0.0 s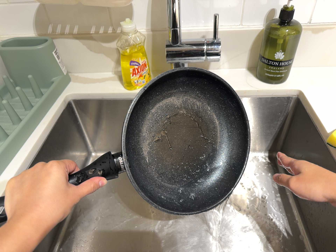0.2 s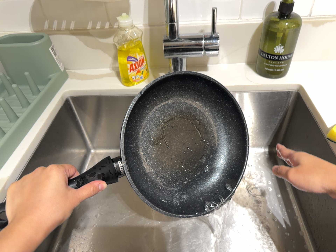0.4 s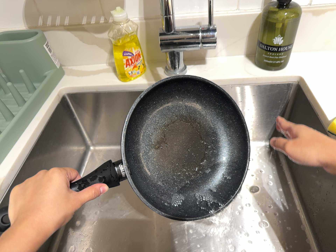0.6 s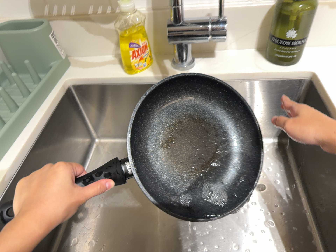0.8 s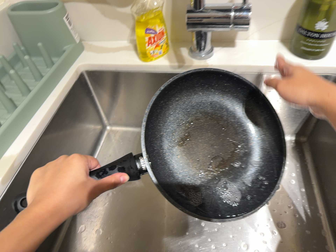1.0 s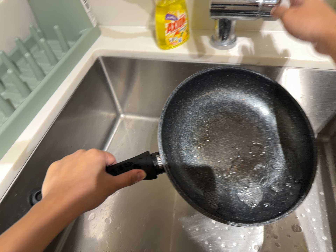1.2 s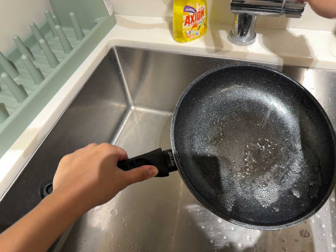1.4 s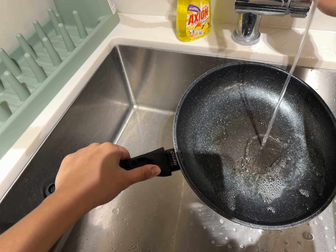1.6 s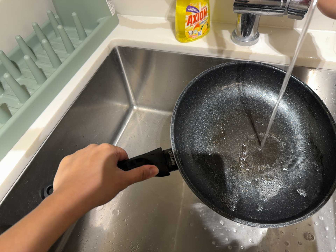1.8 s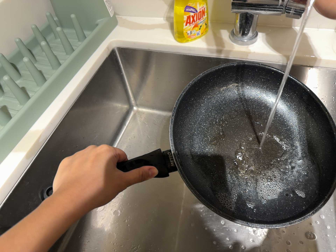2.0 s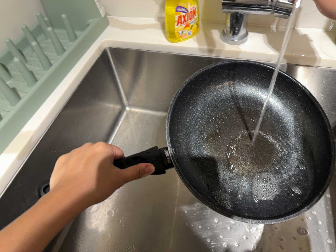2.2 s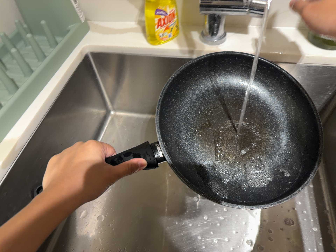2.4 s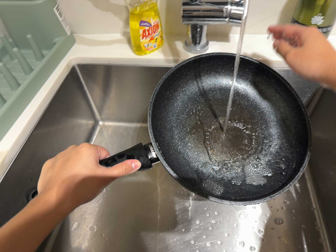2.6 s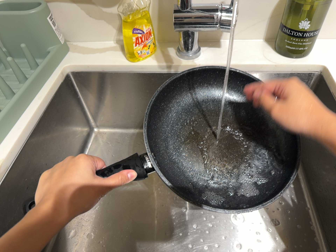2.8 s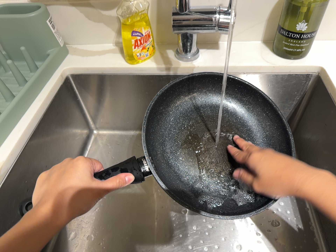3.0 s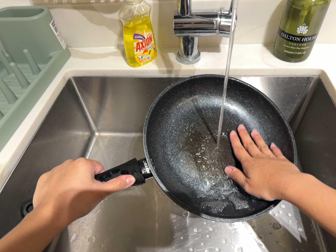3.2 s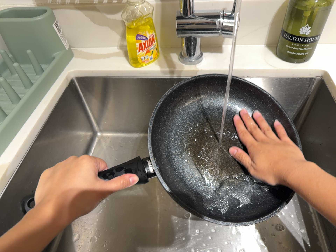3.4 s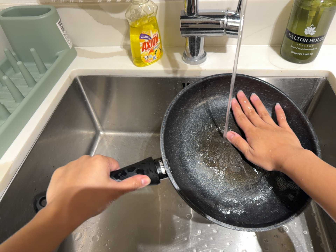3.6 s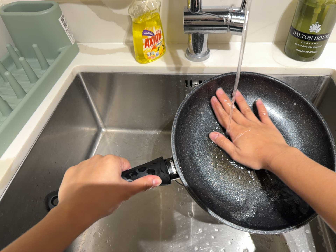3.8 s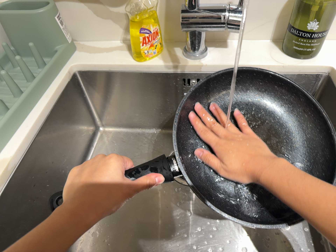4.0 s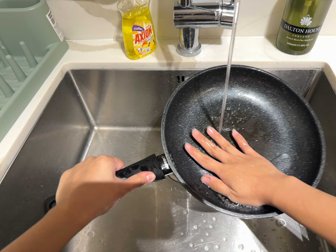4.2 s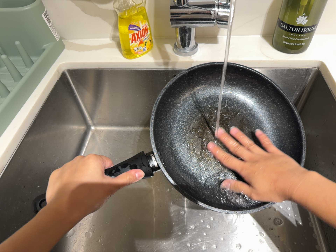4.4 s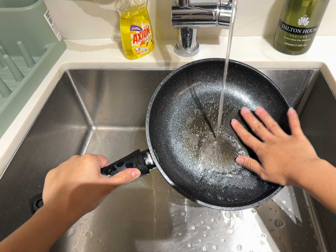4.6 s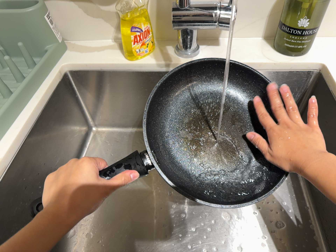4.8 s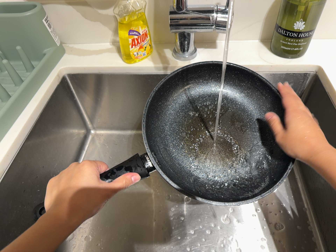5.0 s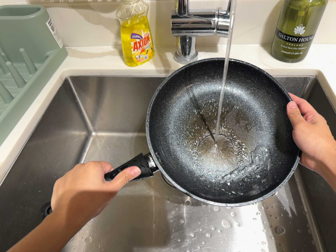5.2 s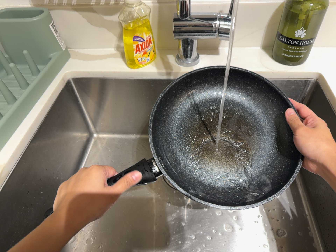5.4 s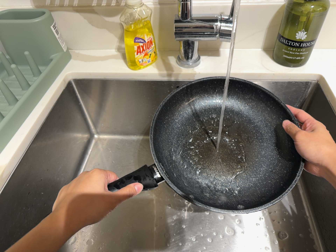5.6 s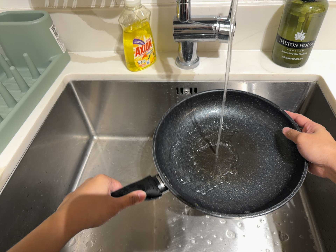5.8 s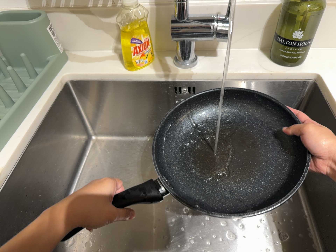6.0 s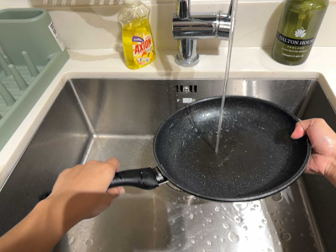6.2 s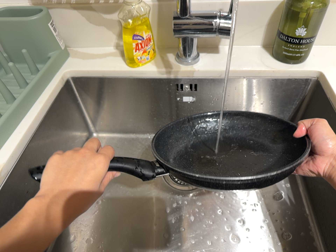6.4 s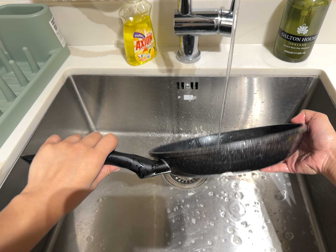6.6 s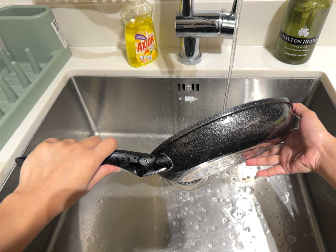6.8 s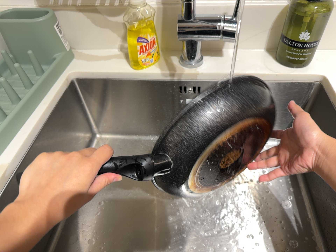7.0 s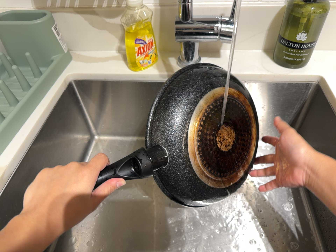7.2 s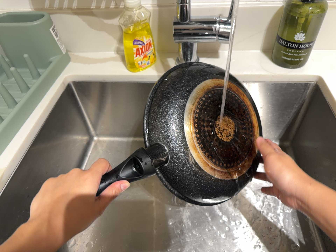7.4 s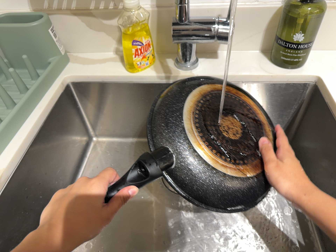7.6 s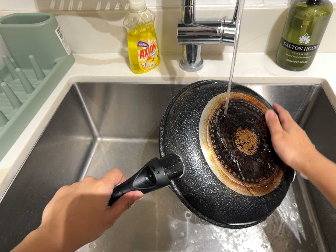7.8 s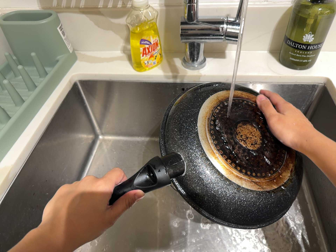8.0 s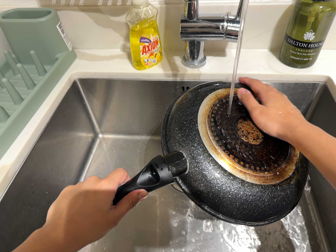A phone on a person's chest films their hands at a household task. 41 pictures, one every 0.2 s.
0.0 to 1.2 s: The camera travels forward, about 8 cm, so what stands in front looms larger. Its aim tips toward the bottom of its view by about 10 degrees, and the scene shifts upward. It rolls about its line of sight by about 10 degrees, and the scene rotates clockwise.
1.2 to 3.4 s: The camera shifts only a little, or ends up much as it began.
3.4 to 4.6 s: The camera keeps its place and its aim.
4.6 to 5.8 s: The camera shifts only a little, or ends up much as it began.
5.8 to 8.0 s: The camera keeps its place and its aim.
The film runs backward here.
